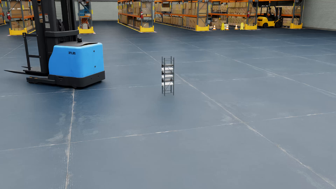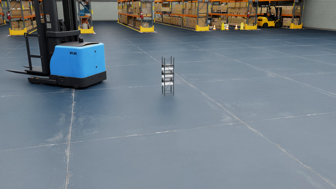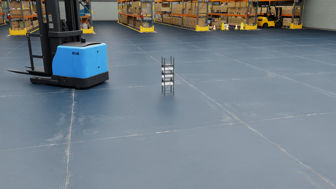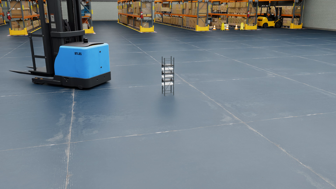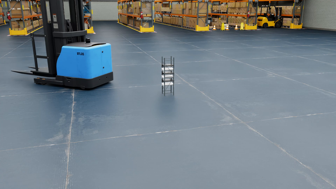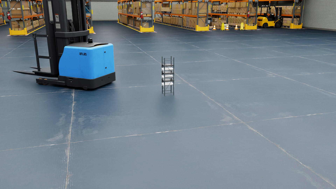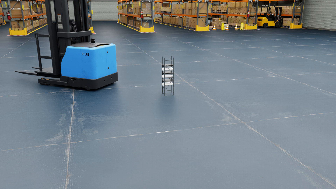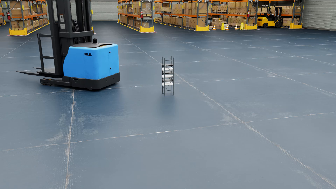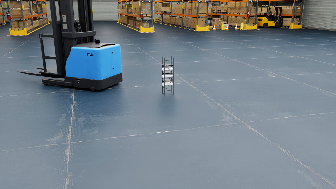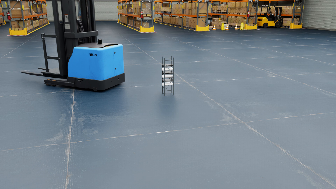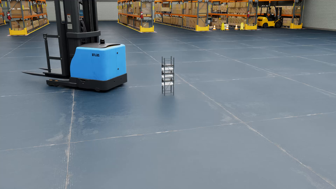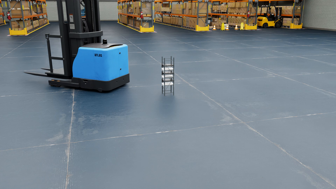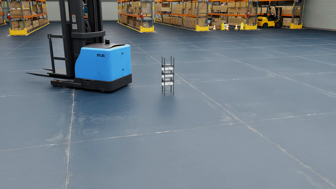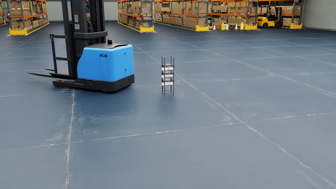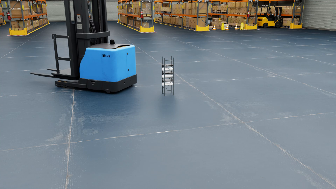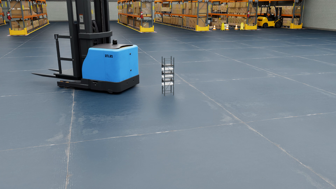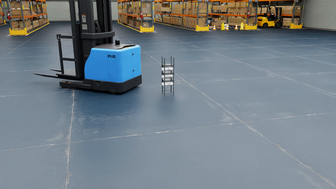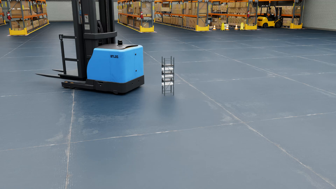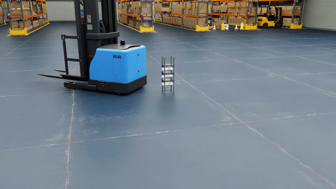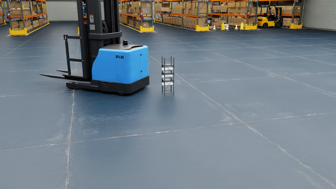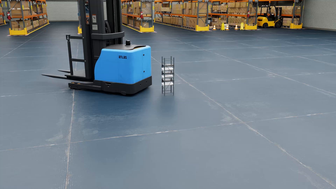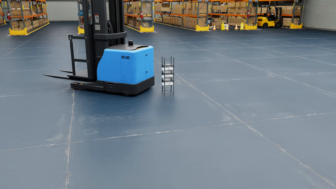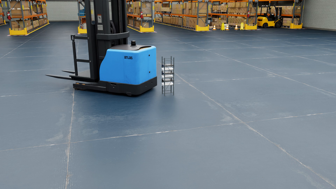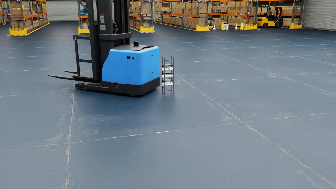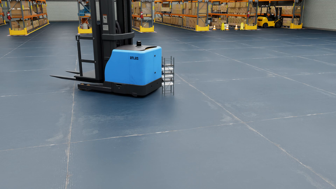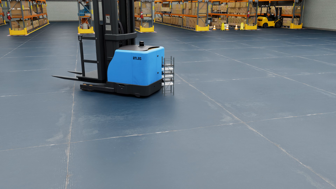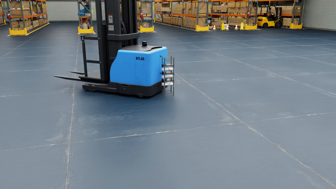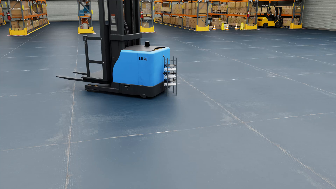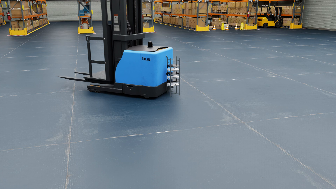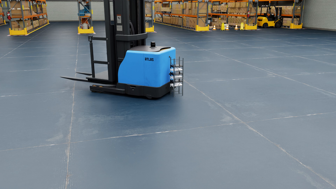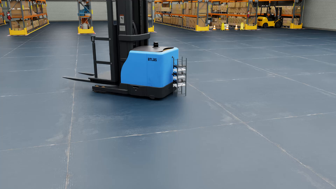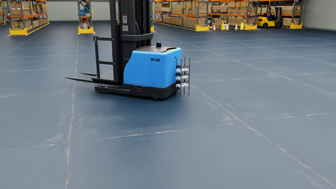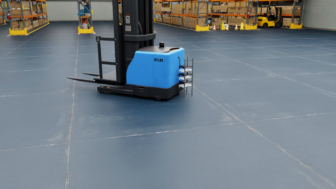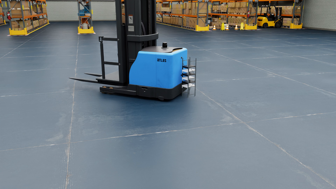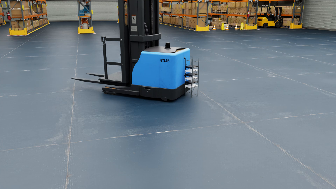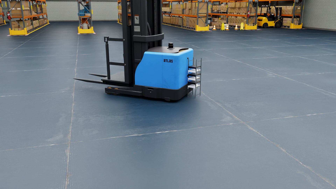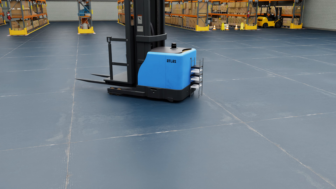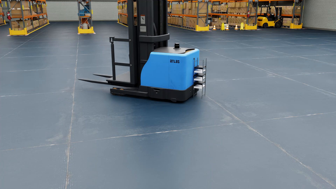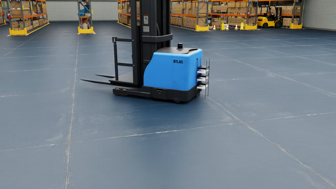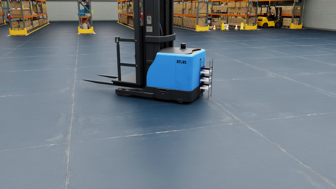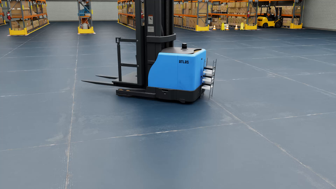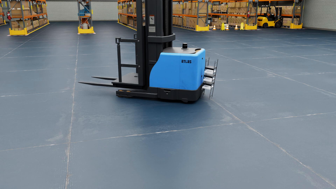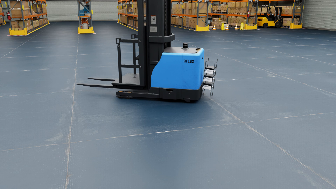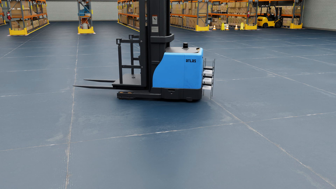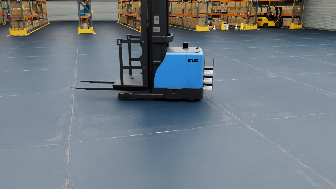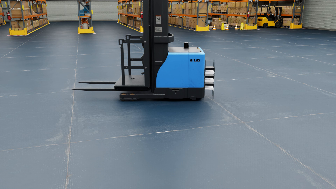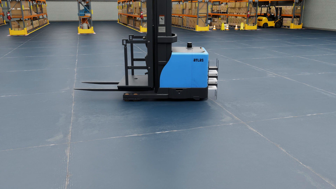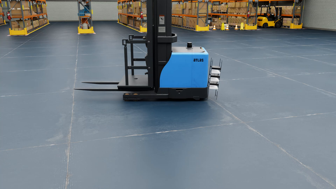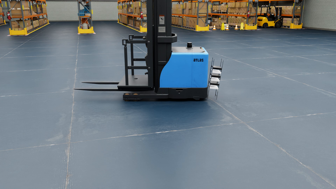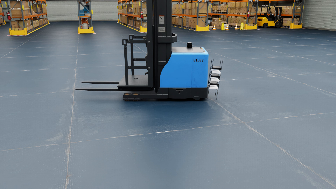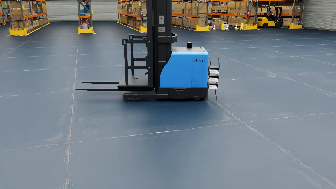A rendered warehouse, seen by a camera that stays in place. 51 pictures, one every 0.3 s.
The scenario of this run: A forklift runs into an object in its way.
